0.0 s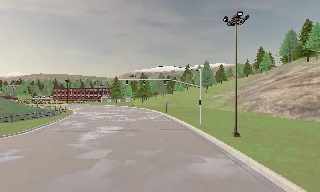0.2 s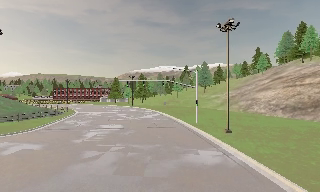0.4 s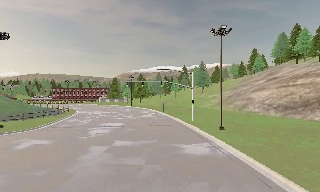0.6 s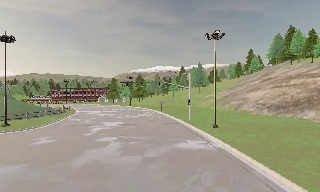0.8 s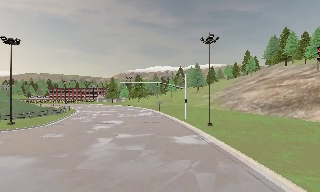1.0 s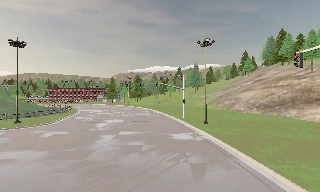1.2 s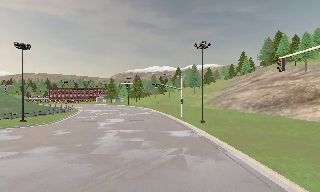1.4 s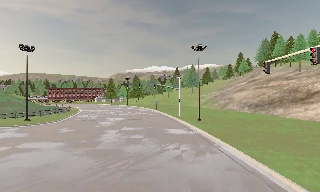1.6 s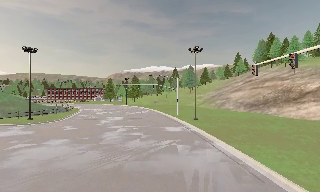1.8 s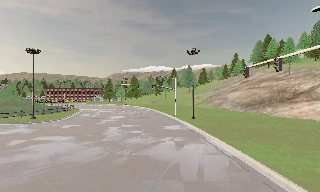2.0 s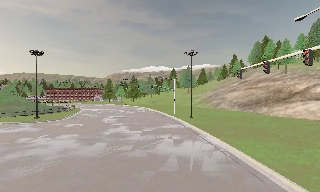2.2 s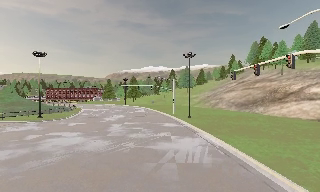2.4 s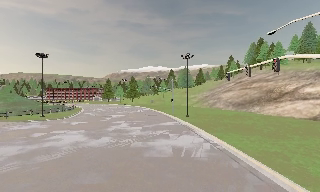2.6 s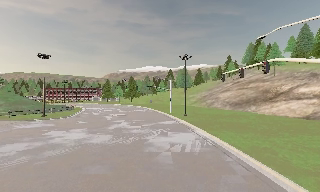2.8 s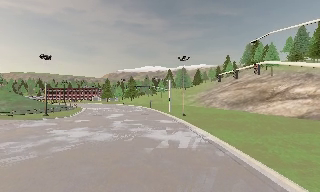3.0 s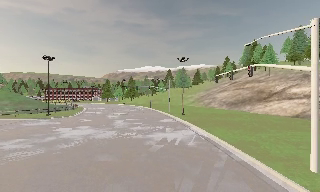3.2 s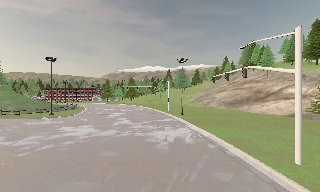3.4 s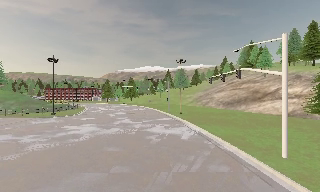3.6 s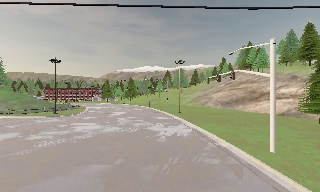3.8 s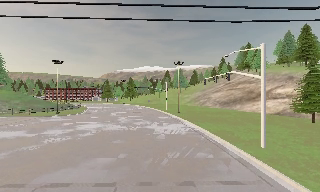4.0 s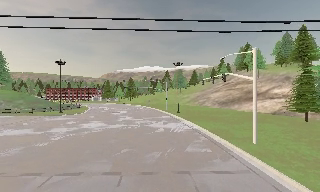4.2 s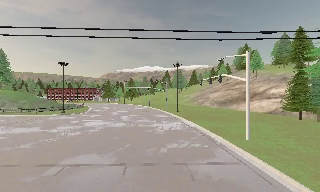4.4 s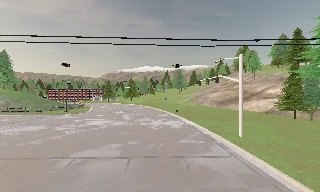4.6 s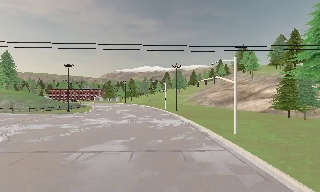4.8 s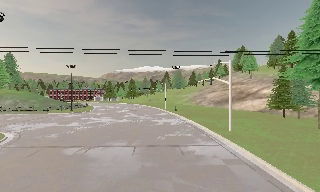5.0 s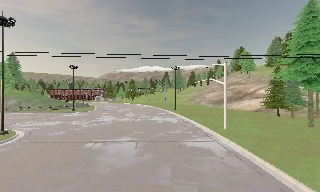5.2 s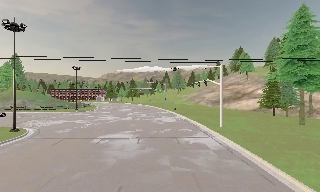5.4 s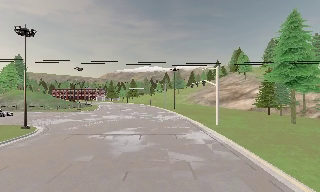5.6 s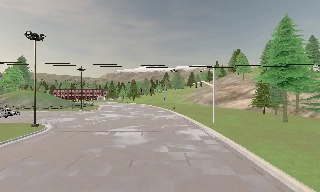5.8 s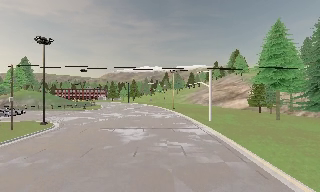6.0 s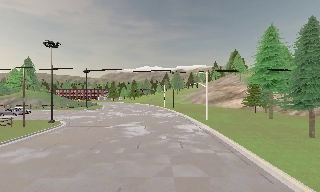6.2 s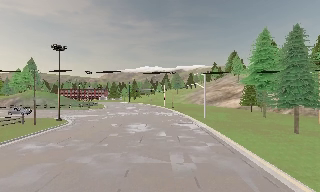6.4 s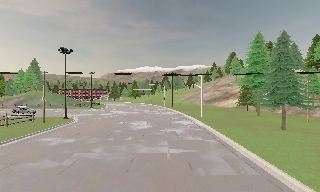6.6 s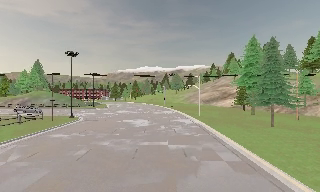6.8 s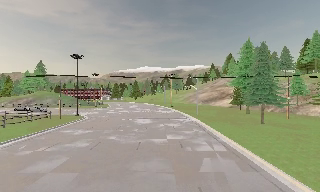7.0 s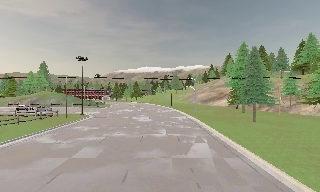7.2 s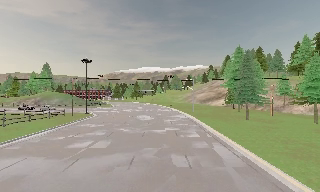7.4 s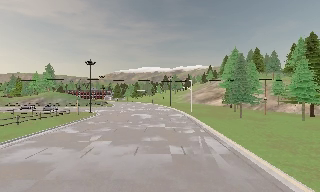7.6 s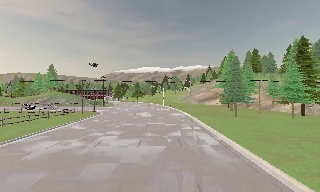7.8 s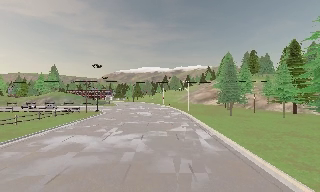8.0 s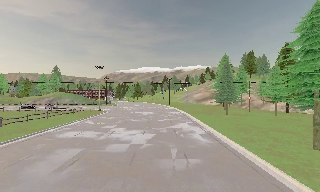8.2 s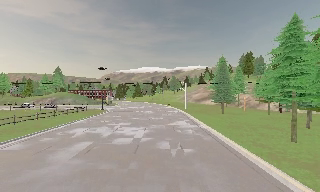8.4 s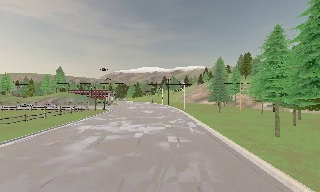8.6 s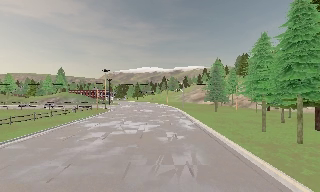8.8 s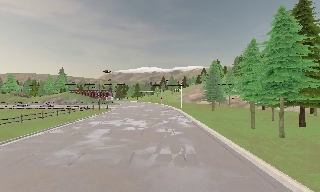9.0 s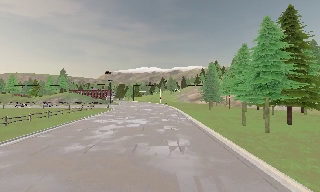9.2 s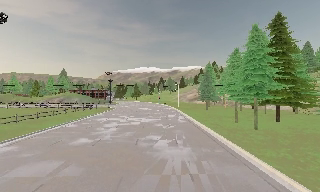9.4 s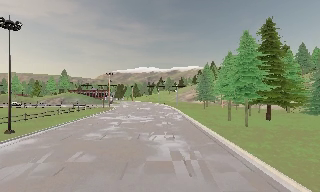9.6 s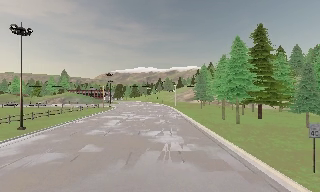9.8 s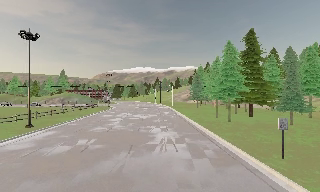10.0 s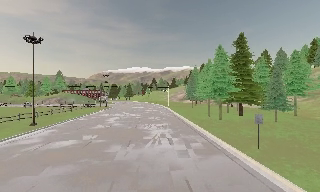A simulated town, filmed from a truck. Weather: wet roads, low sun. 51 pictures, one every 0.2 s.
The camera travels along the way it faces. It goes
backward.
0.0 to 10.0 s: The camera pans to its right, which is clockwise from overhead, by about 10 degrees. It travels backward, about 70 m, so what stands in front gets smaller. It gains speed.
The film runs backward here.
